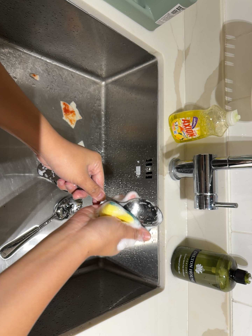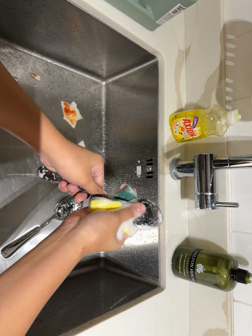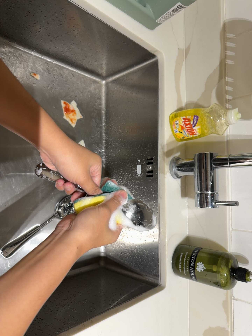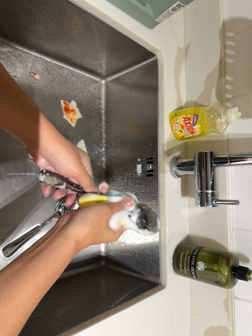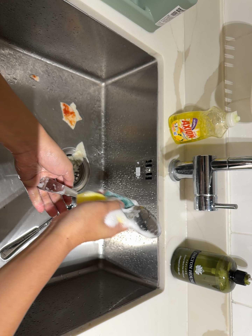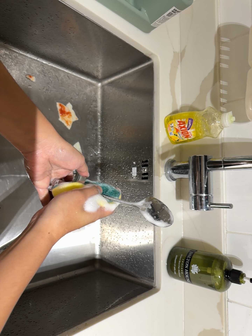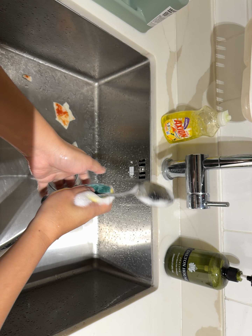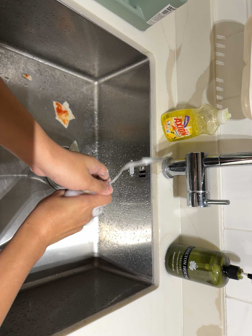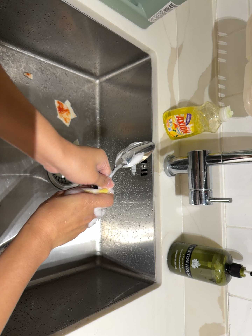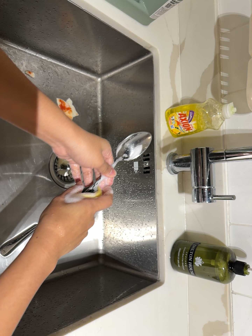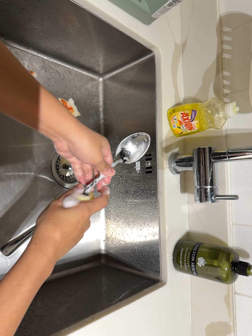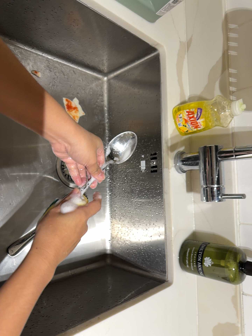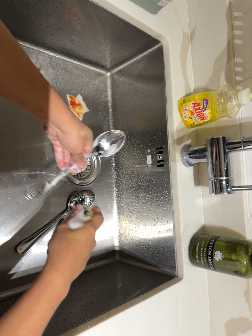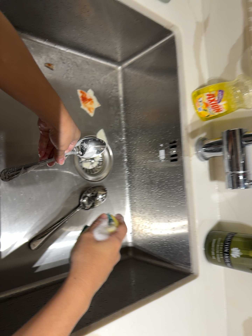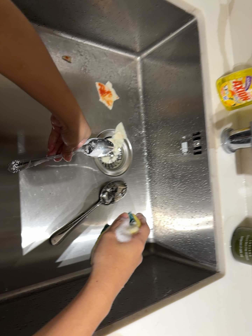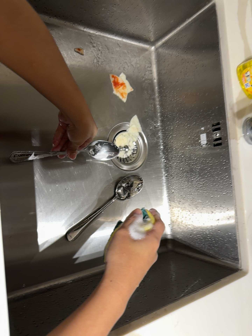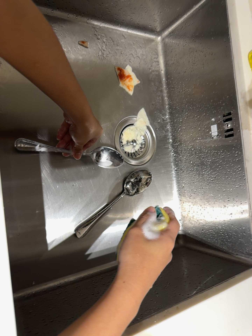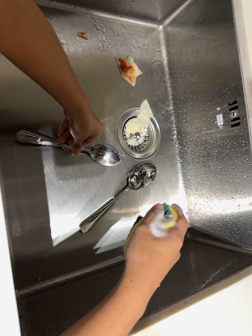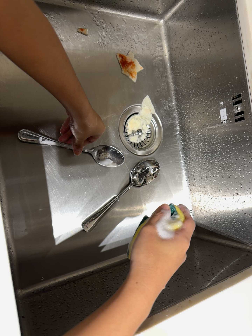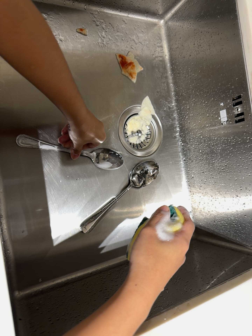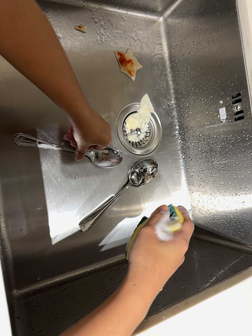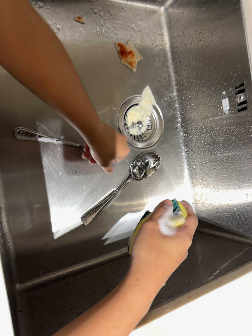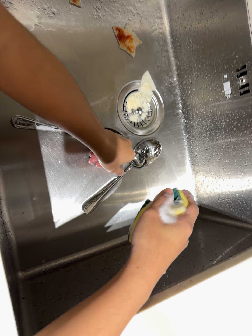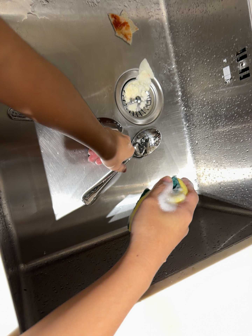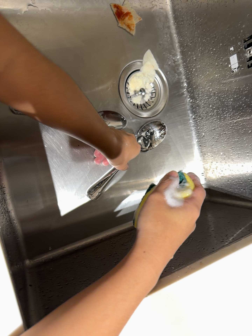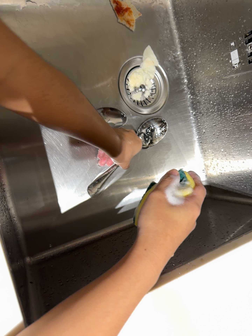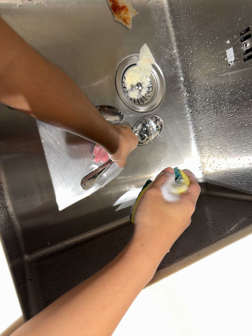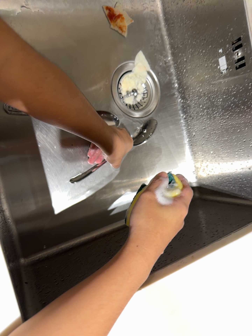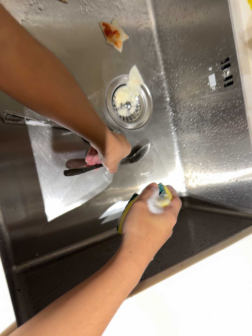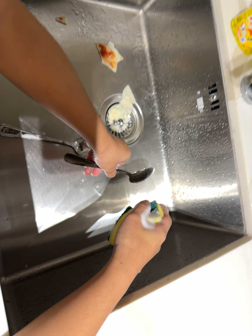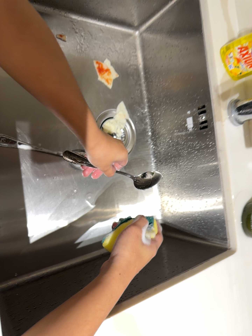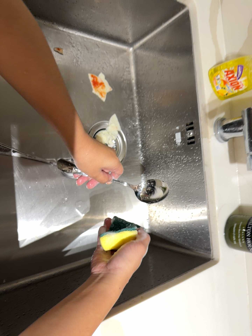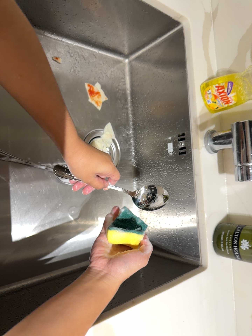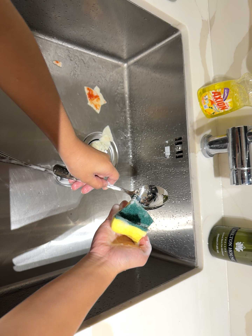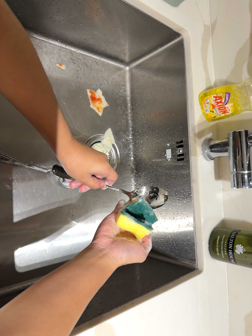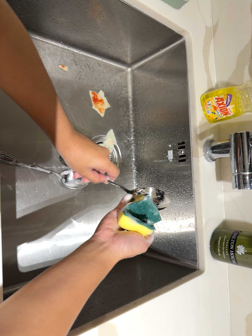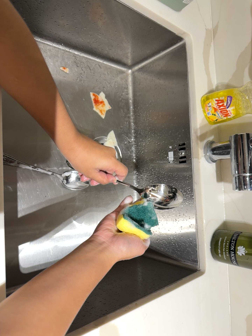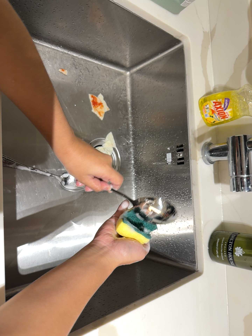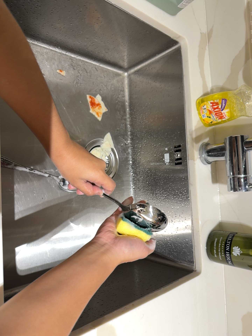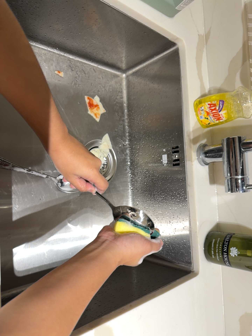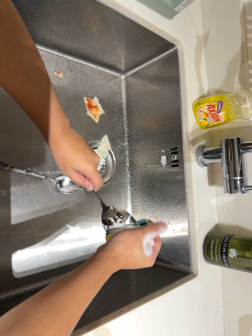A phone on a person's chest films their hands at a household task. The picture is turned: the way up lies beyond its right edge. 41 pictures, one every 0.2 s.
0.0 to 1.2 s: The camera keeps its place and its aim.
1.2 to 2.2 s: The camera shifts only a little, or ends up much as it began.
2.2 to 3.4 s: The camera swings to its left by about 15 degrees, and the scene slides to the right. It travels forward, about 8 cm, so what stands in front looms larger.
3.4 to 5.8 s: The camera shifts only a little, or ends up much as it began.
5.8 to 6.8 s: The camera travels backward, about 8 cm, so what stands in front gets smaller.
6.8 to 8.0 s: The camera keeps its place and its aim.
The film runs forward here.
